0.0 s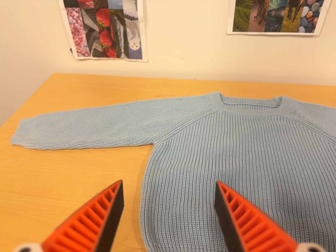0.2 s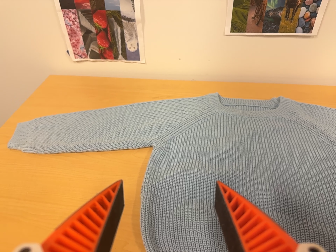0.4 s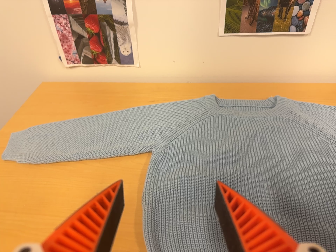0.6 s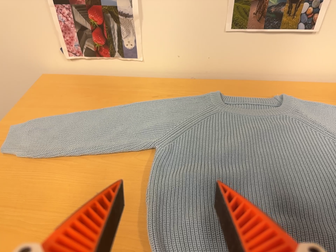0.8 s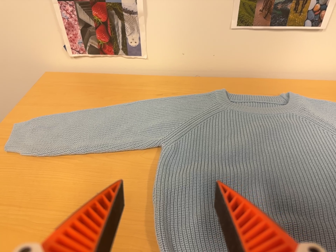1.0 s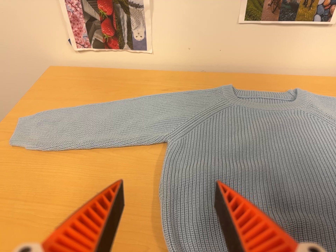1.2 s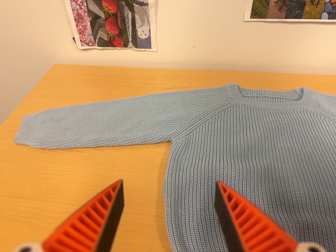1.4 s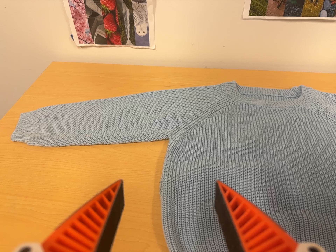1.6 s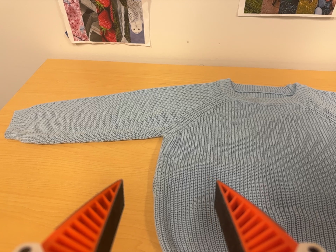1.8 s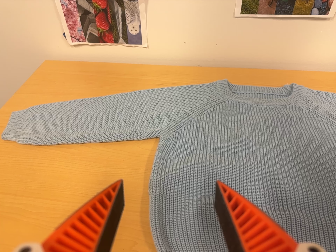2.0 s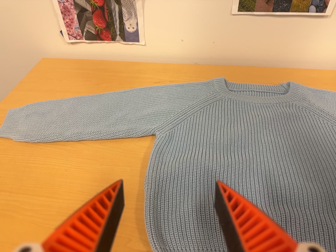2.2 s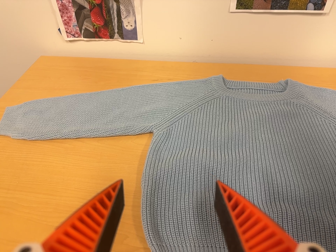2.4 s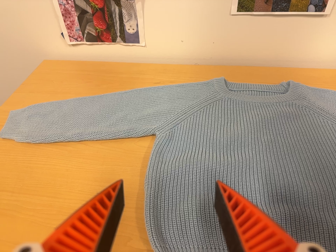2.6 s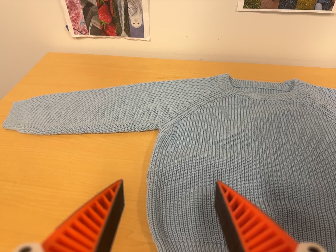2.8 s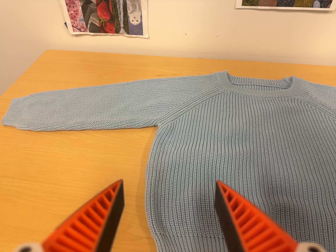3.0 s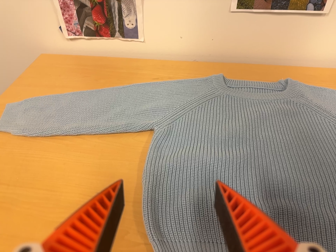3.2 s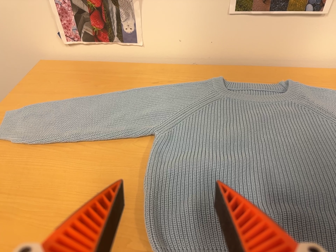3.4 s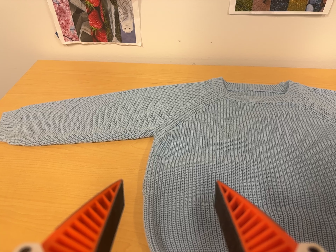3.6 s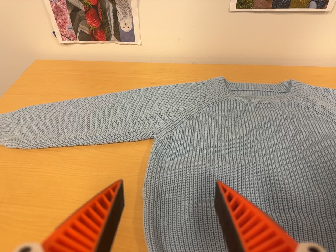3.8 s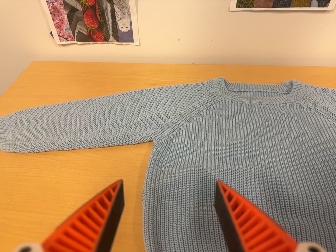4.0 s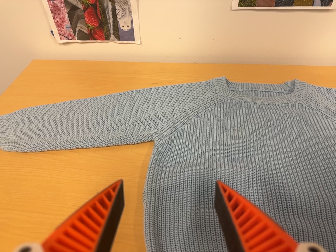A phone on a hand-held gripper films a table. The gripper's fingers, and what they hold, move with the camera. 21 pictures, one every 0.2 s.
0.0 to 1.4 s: The camera travels to its left, about 6 cm, so close, fixed things drift to the right.
1.4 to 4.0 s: The camera shifts only a little, or ends up much as it began.
The film runs forward here.
